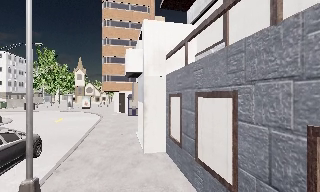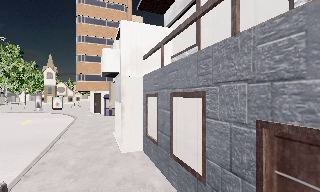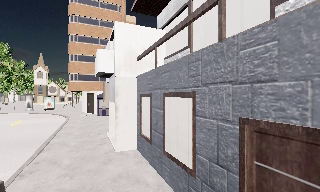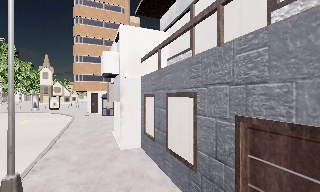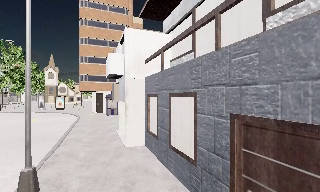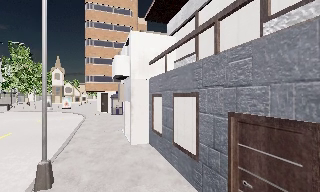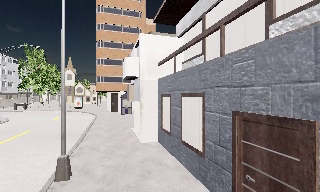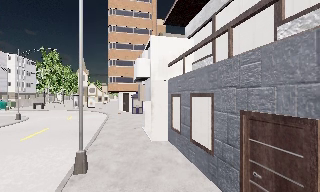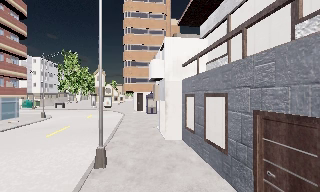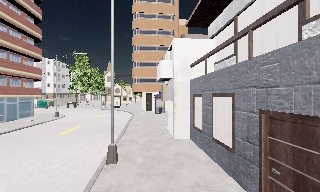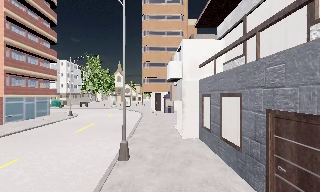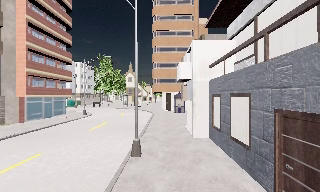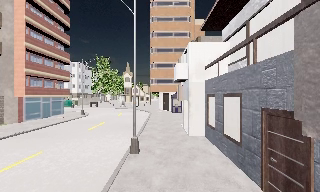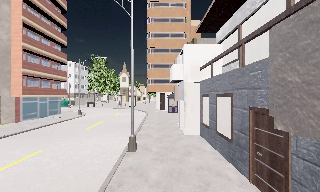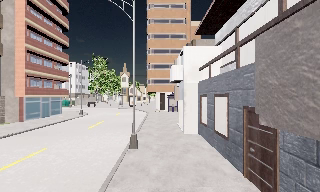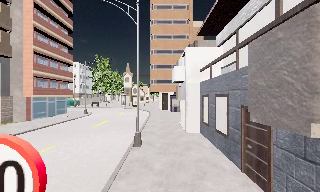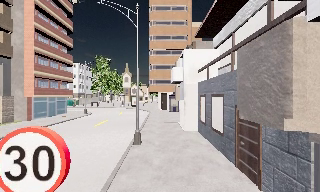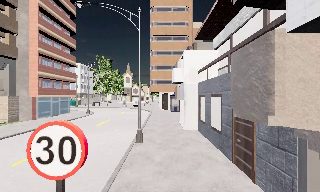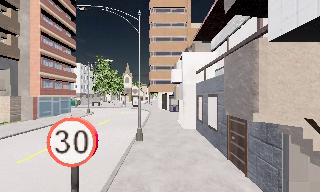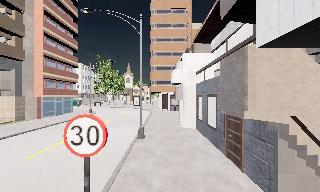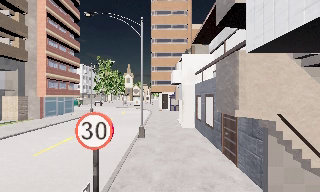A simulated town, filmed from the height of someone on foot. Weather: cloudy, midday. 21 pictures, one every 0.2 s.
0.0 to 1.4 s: The camera travels backward, about 2 m, so what stands in front gets smaller.
1.4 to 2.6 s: The scene slides to the right, as the camera pans about 15 degrees to its left. It travels backward, about 1.5 m, so what stands in front gets smaller.
2.6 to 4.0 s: The camera travels backward, about 2.5 m, so what stands in front gets smaller.
The film runs backward here.
